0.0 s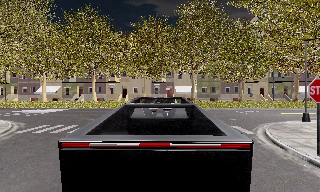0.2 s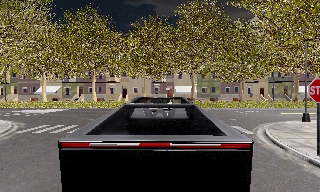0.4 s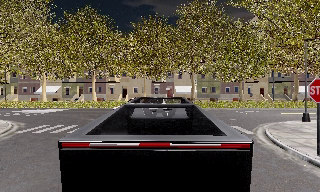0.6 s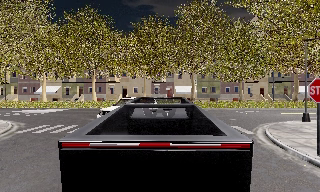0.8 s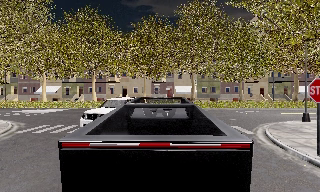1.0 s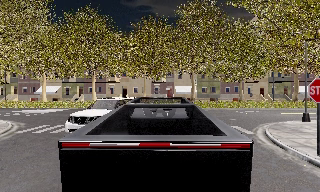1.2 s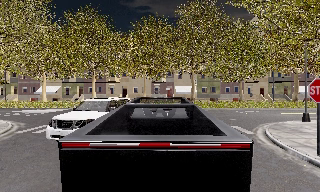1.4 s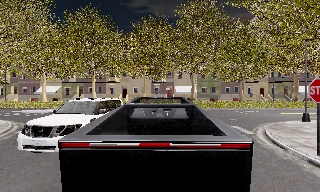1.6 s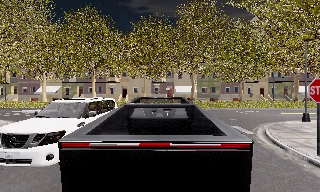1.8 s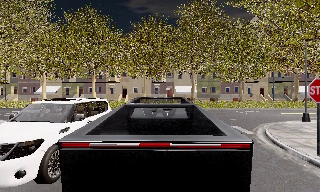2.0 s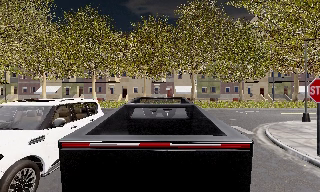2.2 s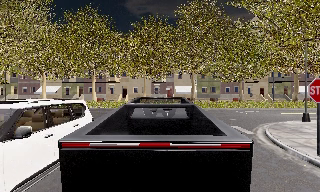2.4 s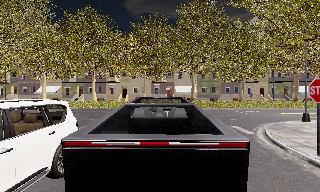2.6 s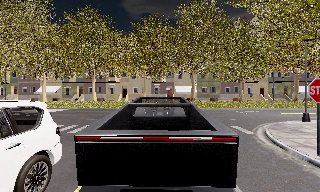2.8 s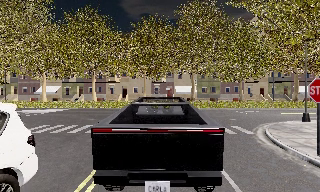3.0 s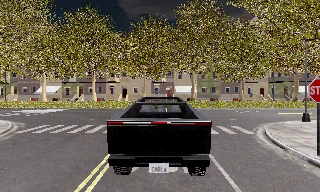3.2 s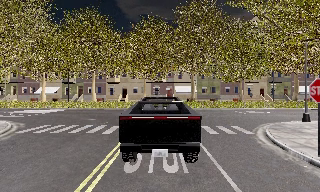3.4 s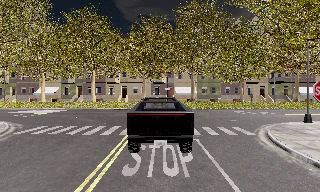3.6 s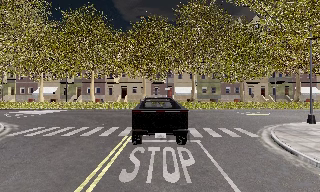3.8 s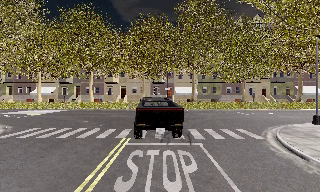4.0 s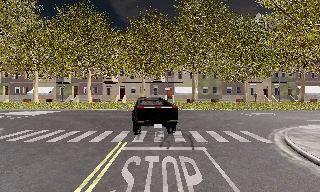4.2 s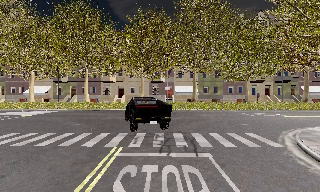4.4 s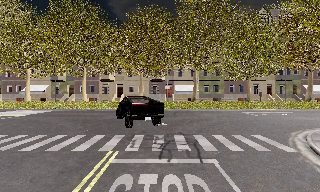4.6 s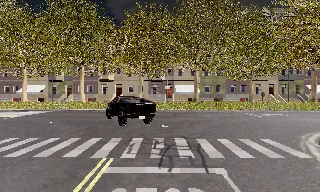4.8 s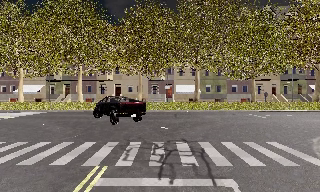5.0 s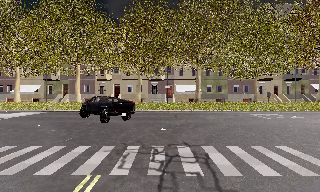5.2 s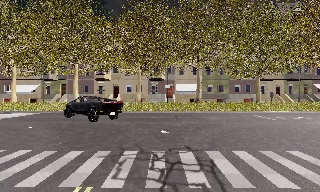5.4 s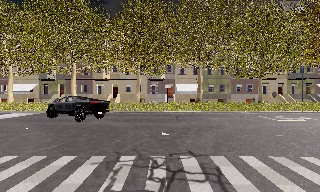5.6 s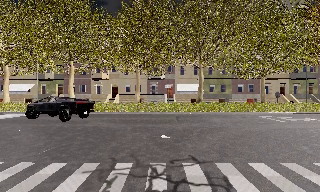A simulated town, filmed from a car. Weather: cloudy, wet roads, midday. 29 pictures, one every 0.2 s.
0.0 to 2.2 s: The camera keeps its place and its aim.
2.2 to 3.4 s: The camera shifts only a little, or ends up much as it began.
3.4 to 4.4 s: The camera travels forward, about 3 m, so what stands in front looms larger. It gains speed.
4.4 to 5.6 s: The camera travels forward, about 3.5 m, so what stands in front looms larger.
The film runs forward here.
